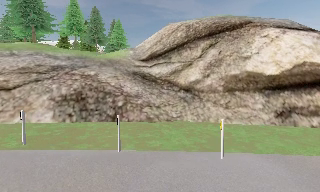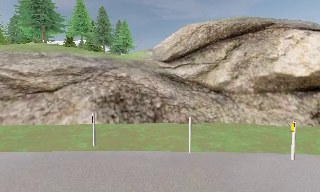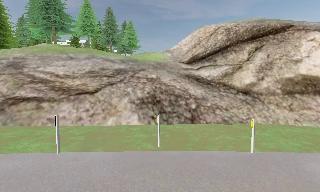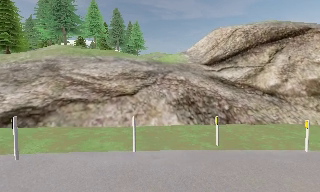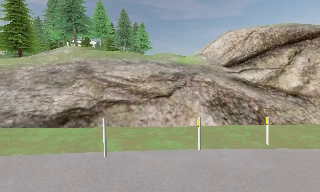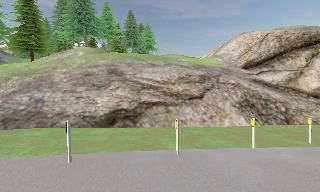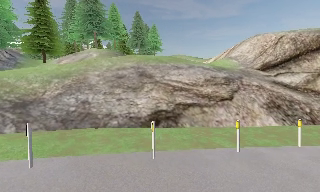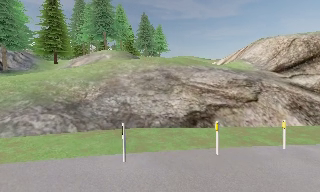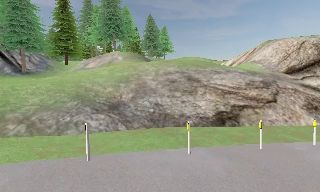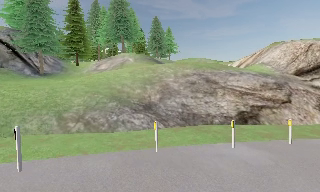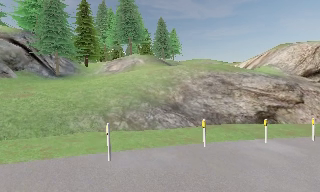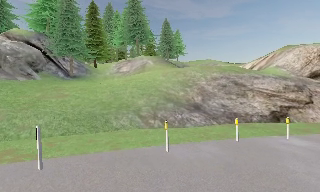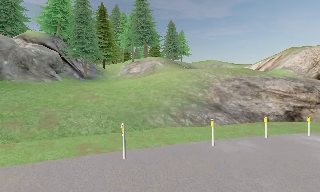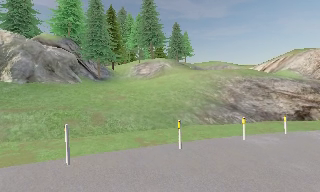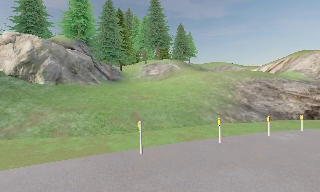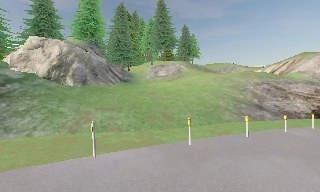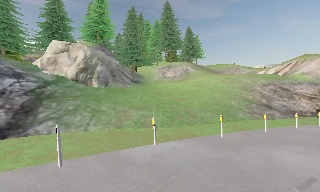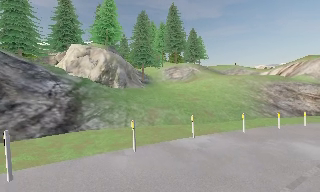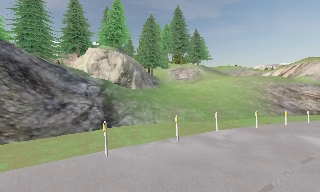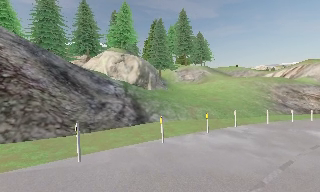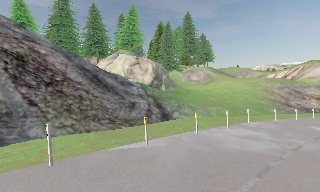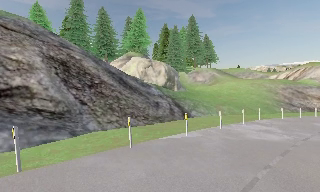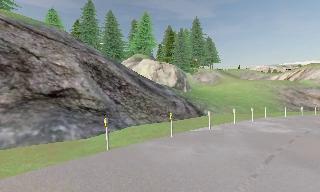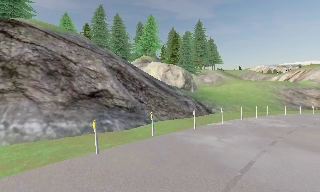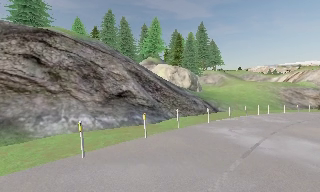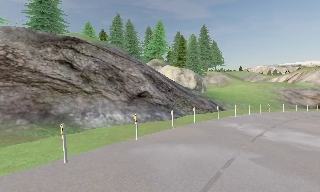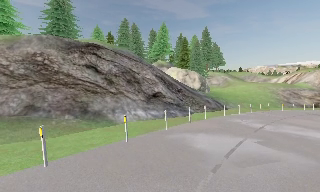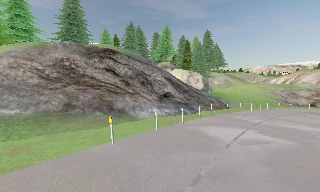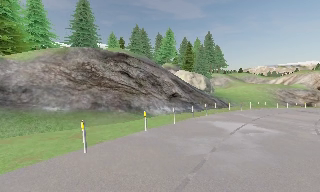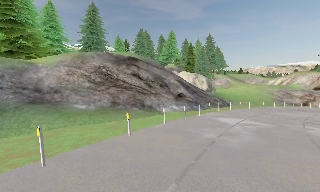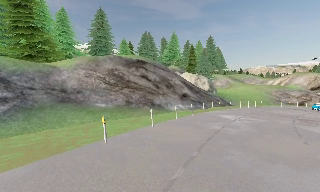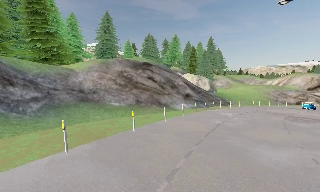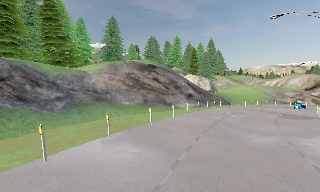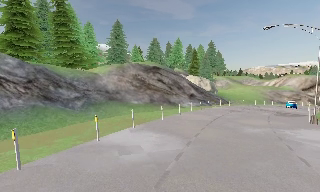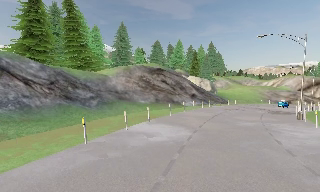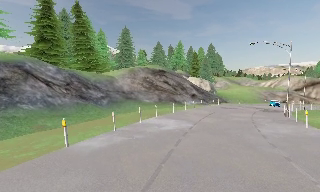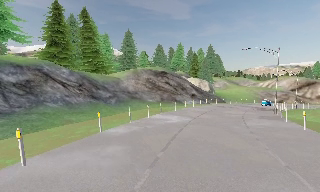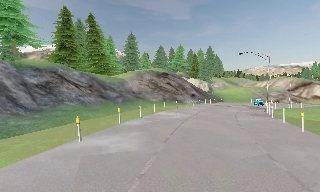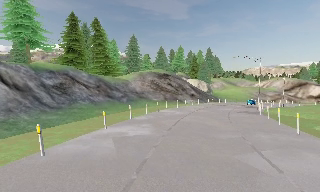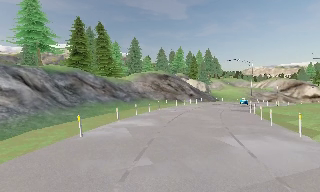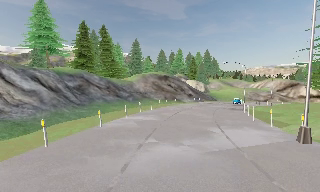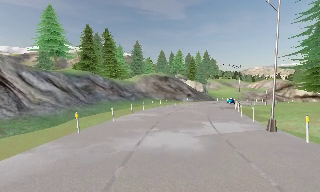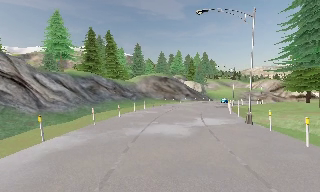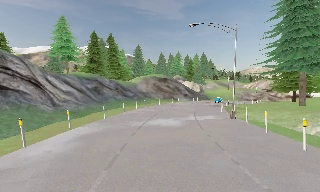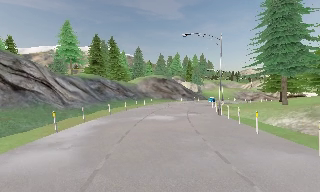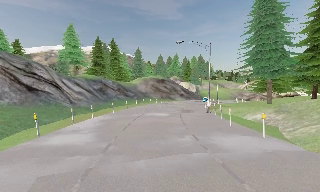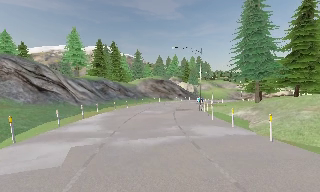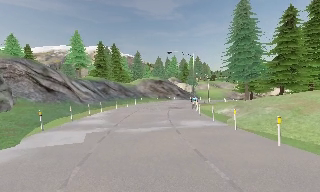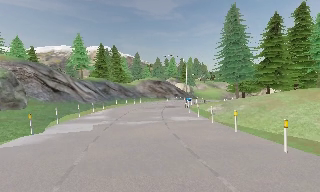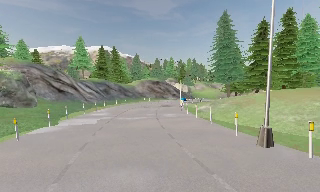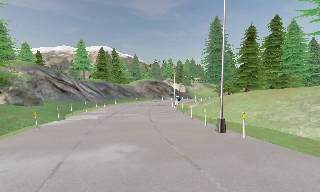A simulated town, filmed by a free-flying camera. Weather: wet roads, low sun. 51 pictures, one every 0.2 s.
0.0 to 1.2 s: The camera travels to its left, about 12 m, so close, fixed things drift to the right.
1.2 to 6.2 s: The camera travels to its left and backward, about 50 m, so close, fixed things drift to the right.
6.2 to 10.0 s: The camera travels backward, about 40 m, so what stands in front gets smaller.
The film runs backward here.
